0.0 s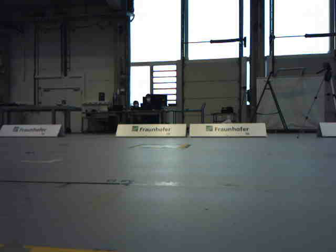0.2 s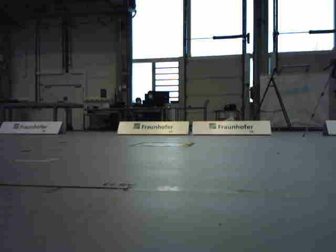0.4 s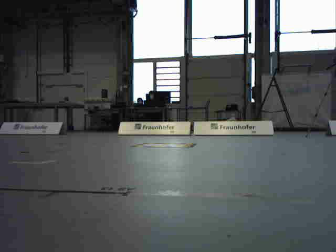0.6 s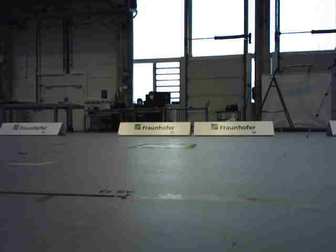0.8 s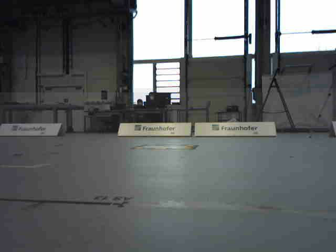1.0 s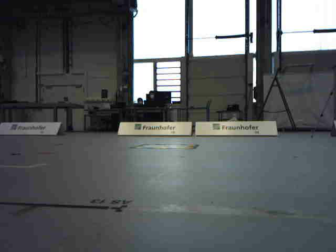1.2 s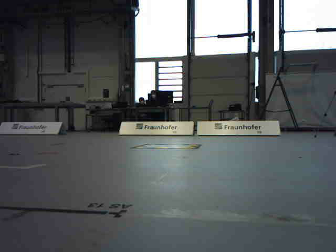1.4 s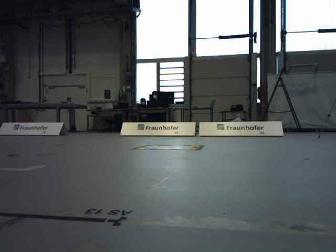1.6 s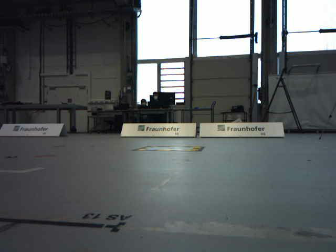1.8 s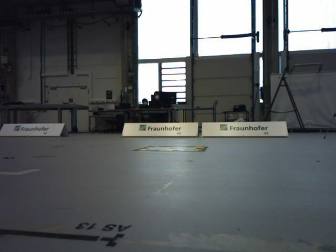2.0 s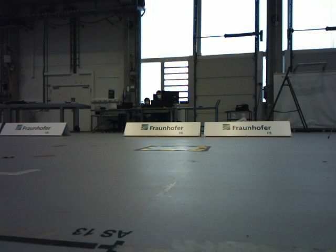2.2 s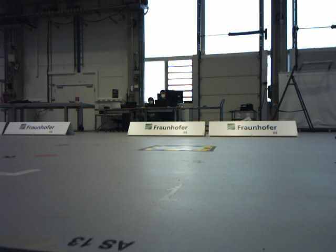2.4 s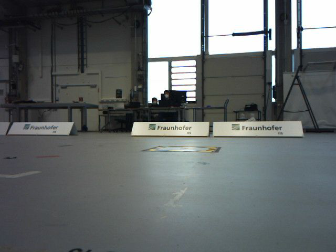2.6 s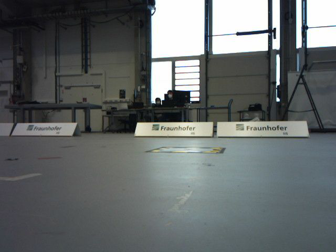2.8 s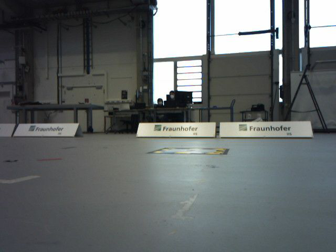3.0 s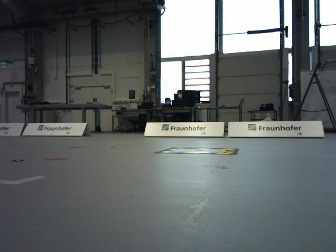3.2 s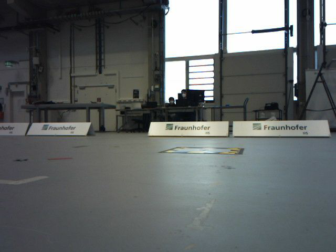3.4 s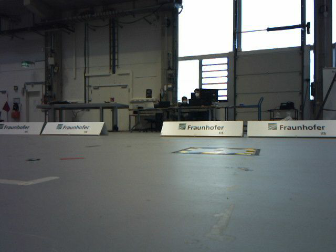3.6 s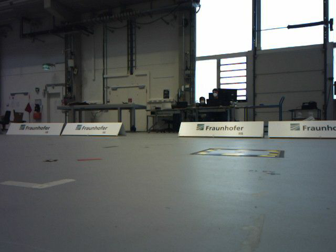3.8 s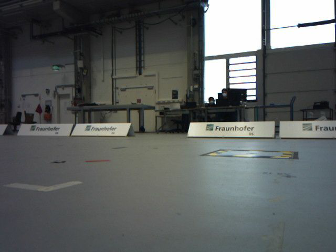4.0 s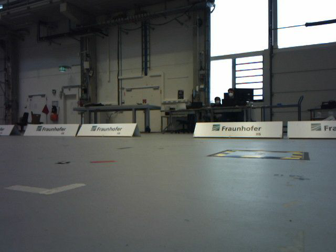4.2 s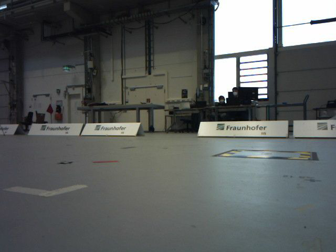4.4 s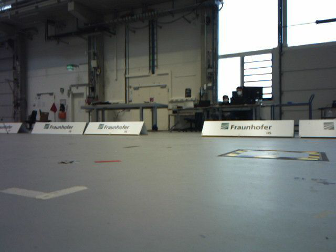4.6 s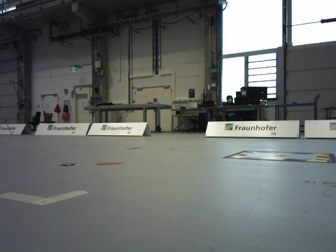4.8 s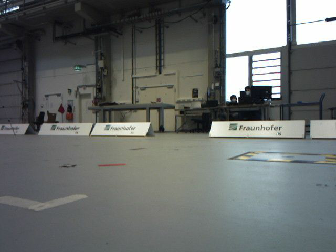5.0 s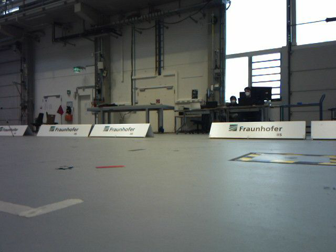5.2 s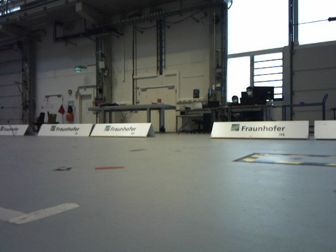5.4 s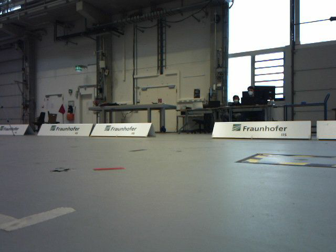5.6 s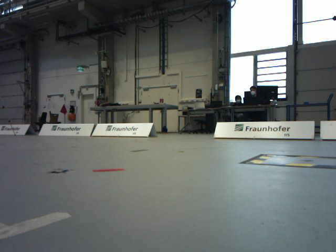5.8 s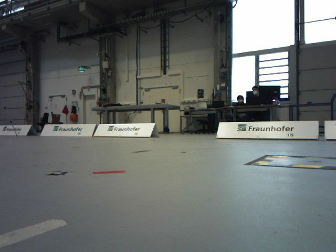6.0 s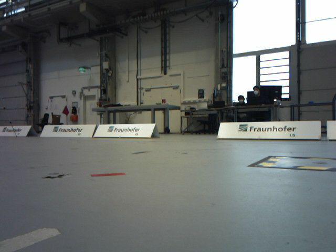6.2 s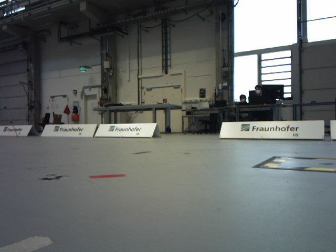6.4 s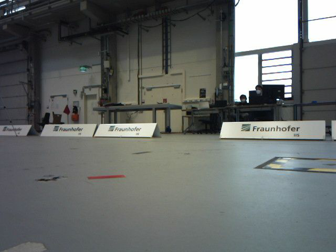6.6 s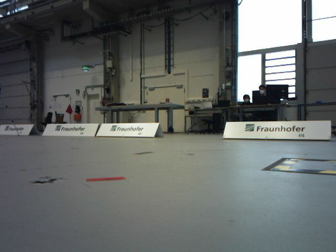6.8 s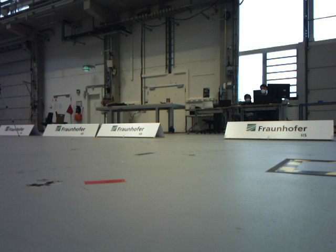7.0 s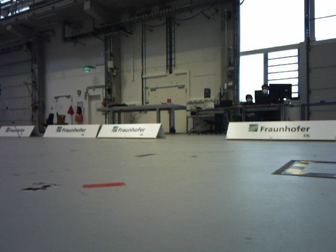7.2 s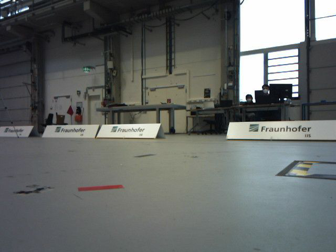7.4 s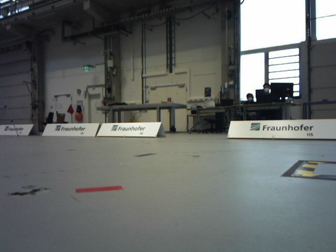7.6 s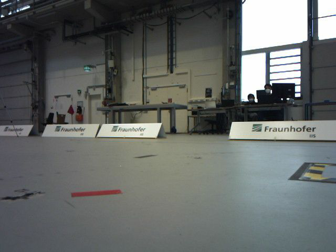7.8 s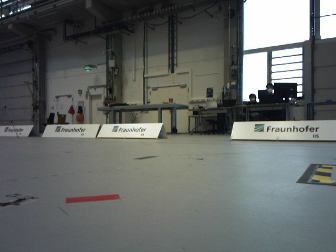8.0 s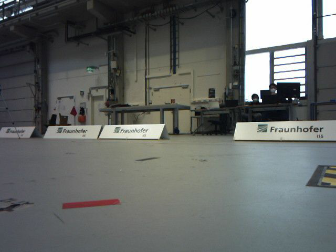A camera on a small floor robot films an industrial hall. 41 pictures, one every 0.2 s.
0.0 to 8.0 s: The camera swings to its left by about 20 degrees, and the scene slides to the right. It travels forward, about 1.6 m, so what stands in front looms larger.
The film runs forward here.
